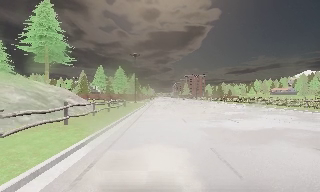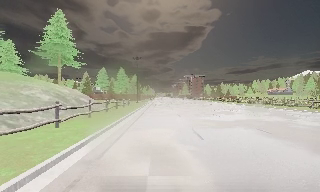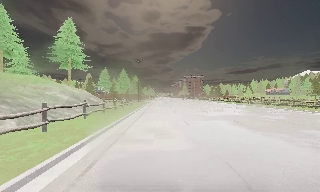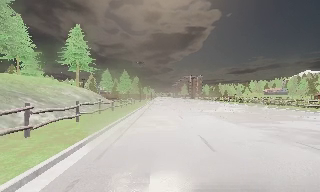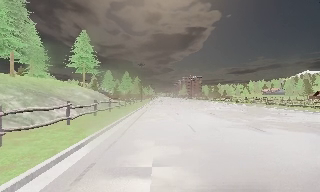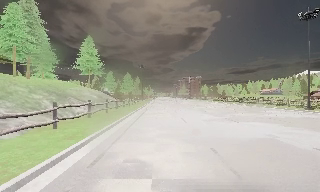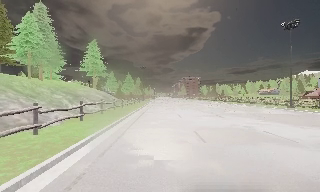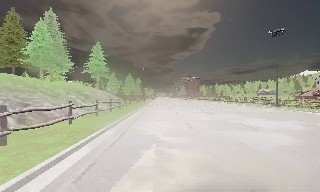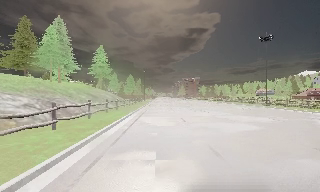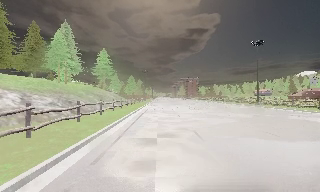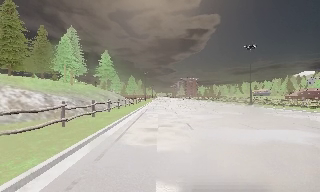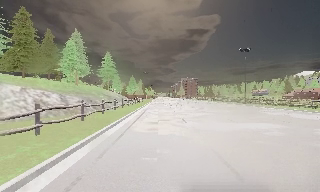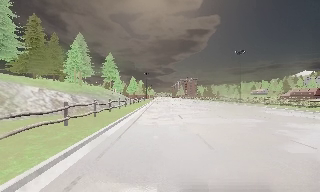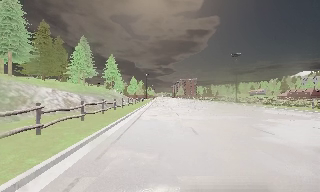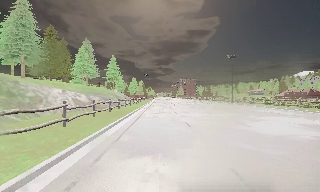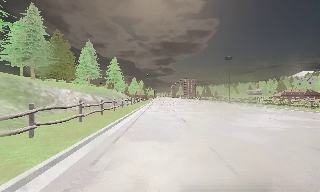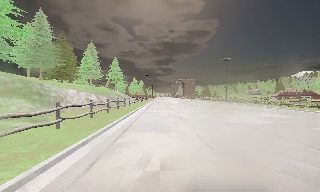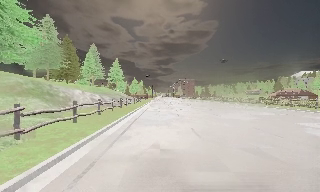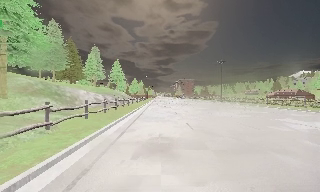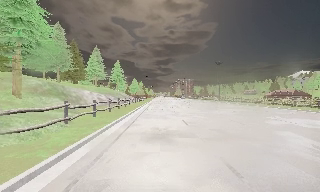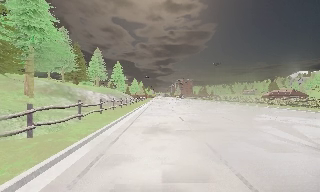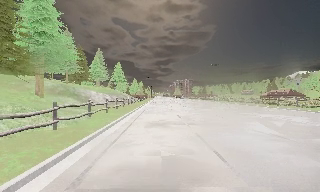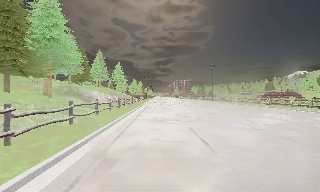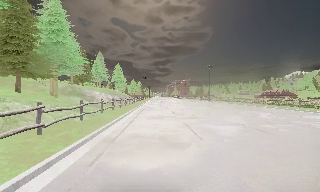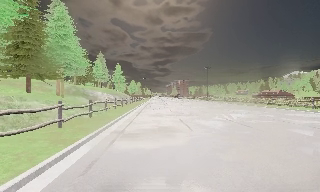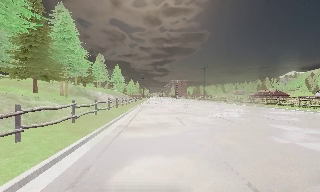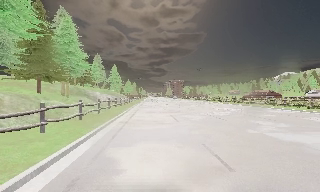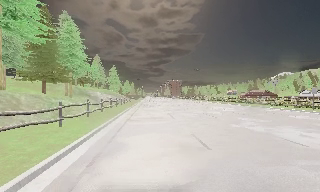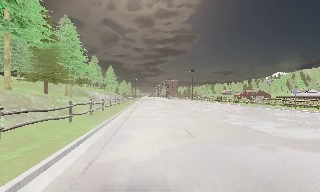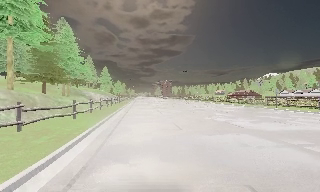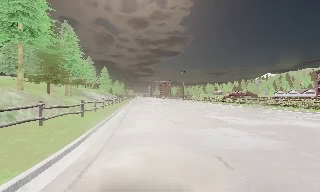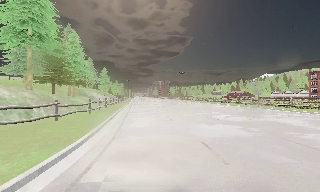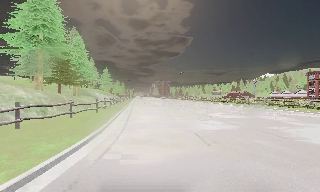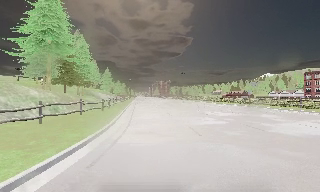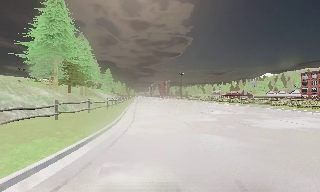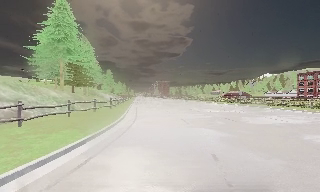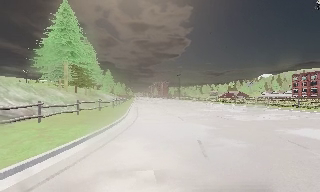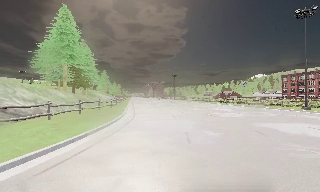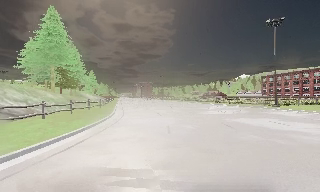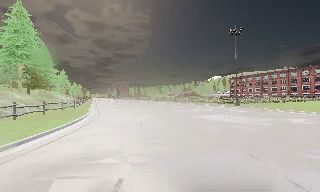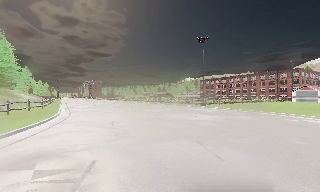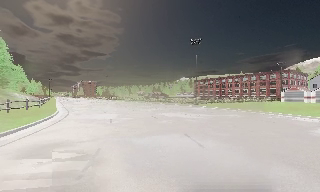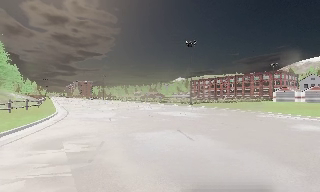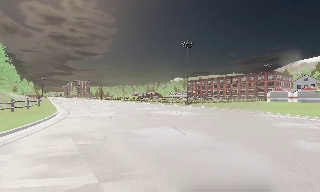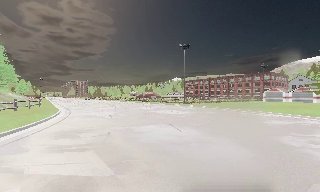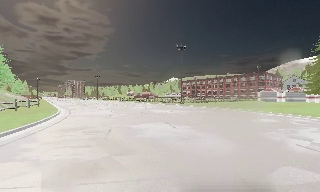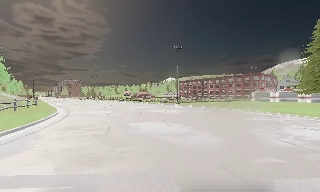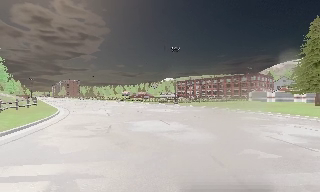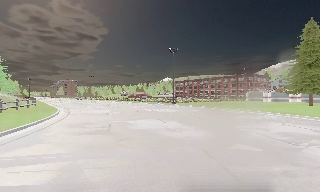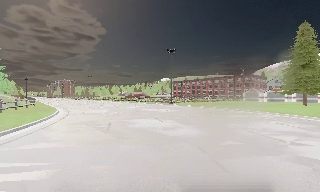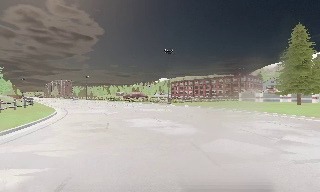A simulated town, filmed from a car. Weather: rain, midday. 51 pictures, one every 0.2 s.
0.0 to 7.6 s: The camera pans to its right, which is clockwise from overhead, by about 15 degrees. It travels backward, about 70 m, so what stands in front gets smaller. It loses speed.
7.6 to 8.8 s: The camera swings to its right by about 20 degrees, and the scene slides to the left. It travels backward, about 6 m, so what stands in front gets smaller.
8.8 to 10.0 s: The camera travels backward, about 3 m, so what stands in front gets smaller. It loses speed.
The film runs backward here.
